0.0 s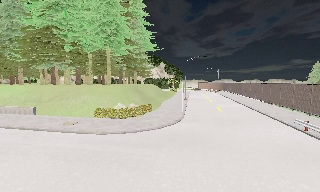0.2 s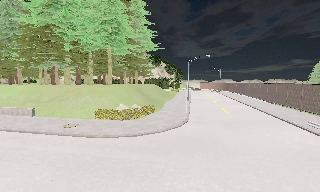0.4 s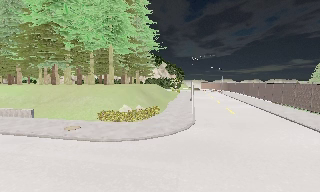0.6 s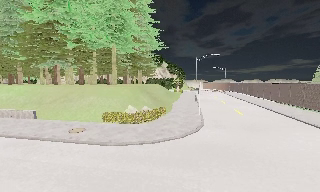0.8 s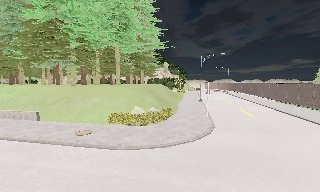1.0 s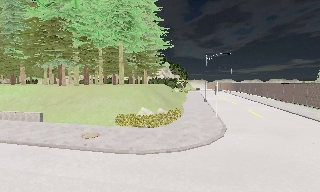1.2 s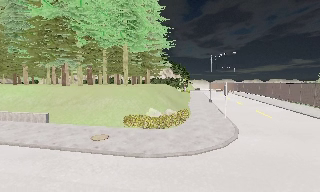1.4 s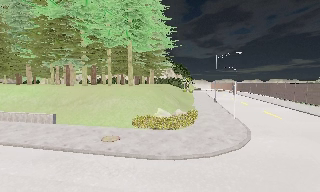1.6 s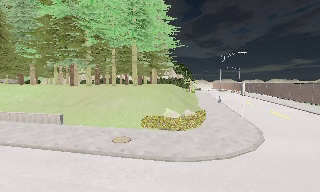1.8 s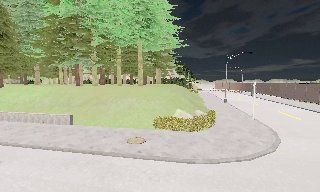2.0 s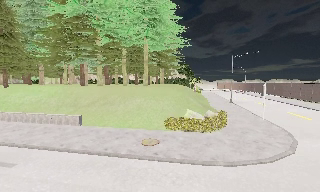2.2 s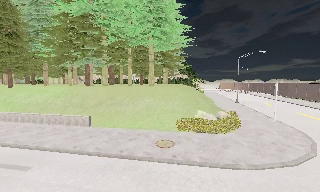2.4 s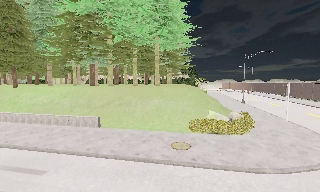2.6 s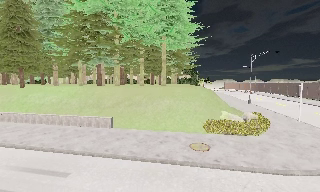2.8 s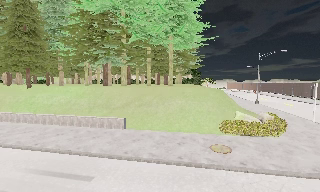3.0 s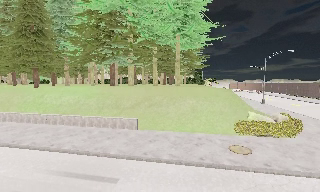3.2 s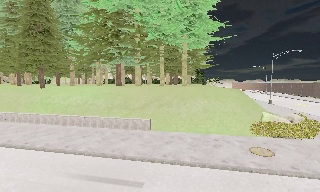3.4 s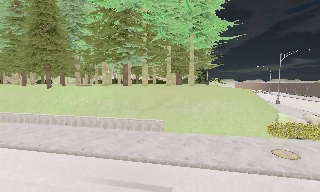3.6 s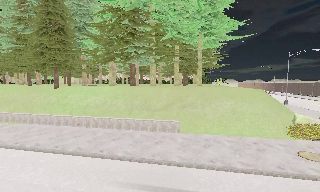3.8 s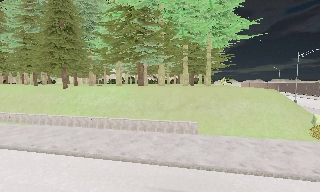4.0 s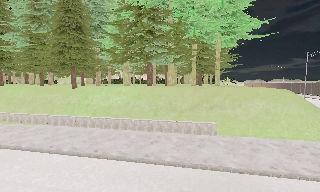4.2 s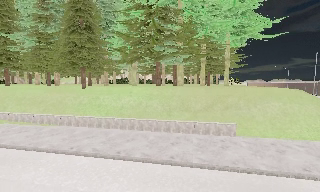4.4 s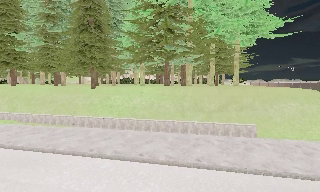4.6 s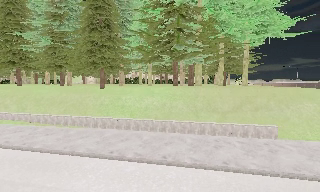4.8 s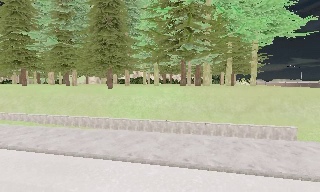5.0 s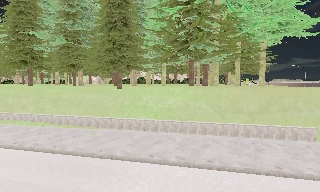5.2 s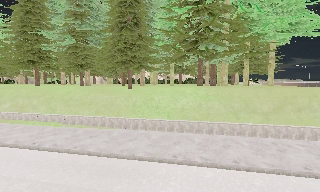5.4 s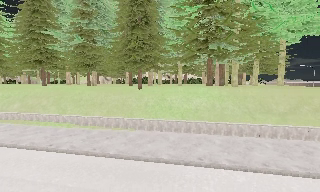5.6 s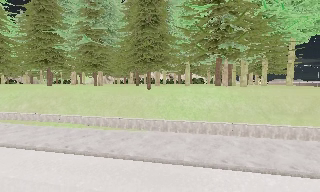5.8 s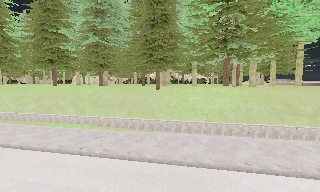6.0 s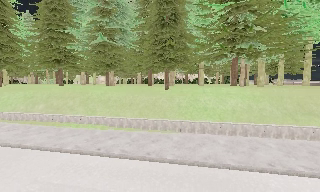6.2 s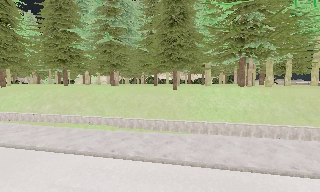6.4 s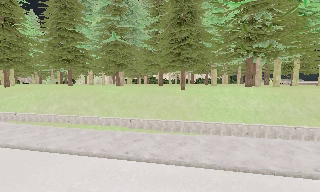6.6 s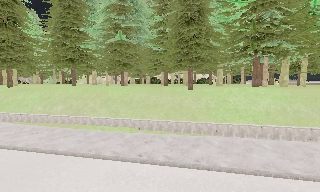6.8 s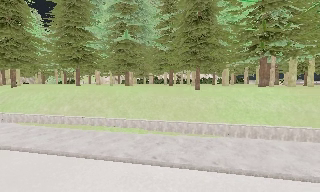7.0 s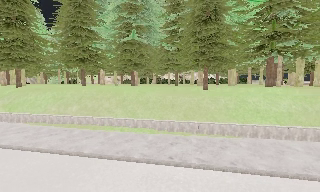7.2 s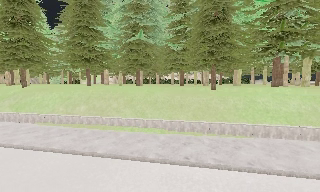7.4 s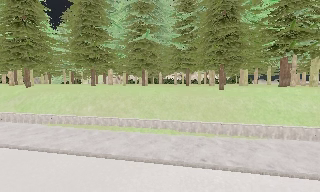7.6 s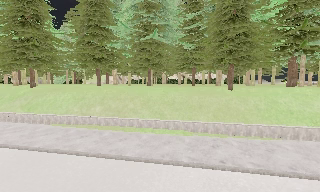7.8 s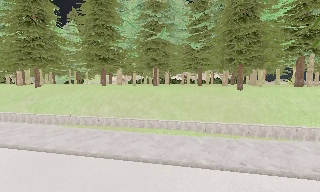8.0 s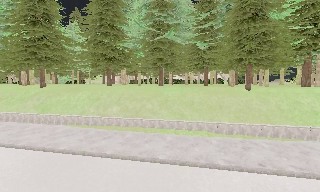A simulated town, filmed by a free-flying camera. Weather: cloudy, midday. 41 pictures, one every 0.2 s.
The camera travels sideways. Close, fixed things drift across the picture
to the right.
0.0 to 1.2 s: The camera travels to its left and forward, about 4.5 m, so close, fixed things drift to the right.
1.2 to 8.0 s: The camera travels to its left, about 30 m, so close, fixed things drift to the right.
The film runs backward here.
